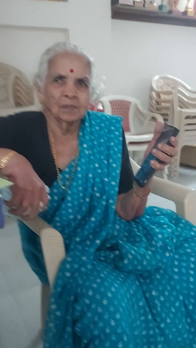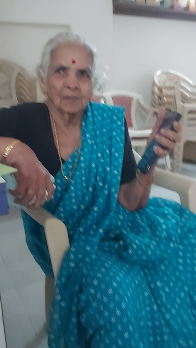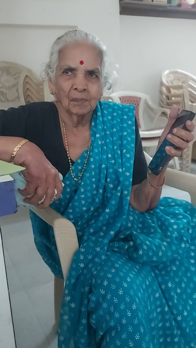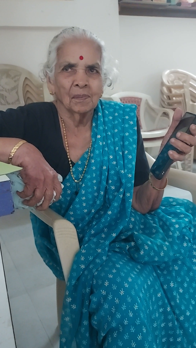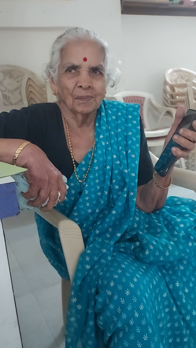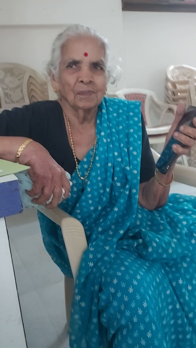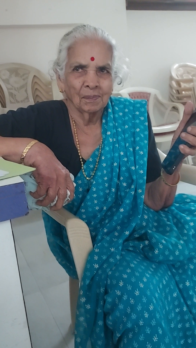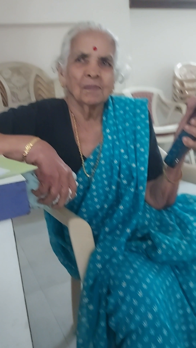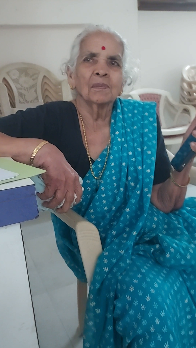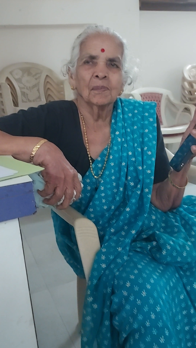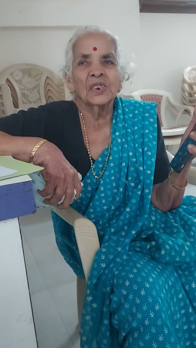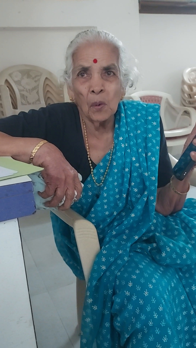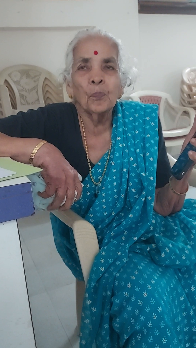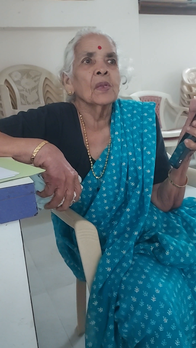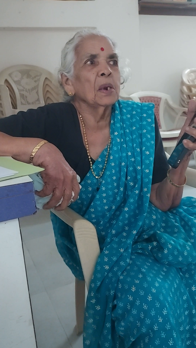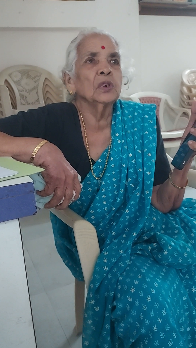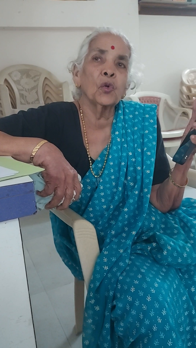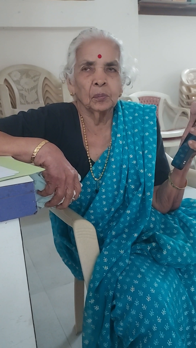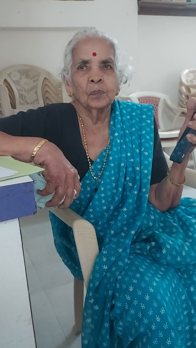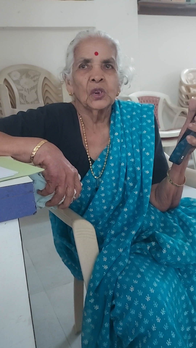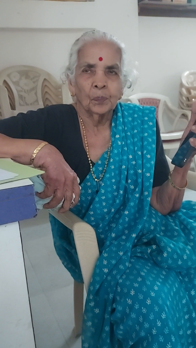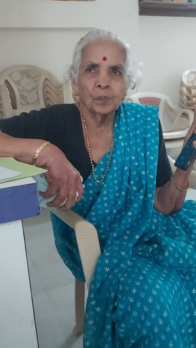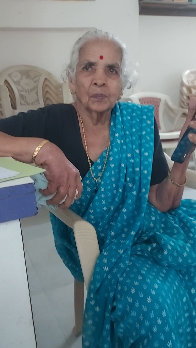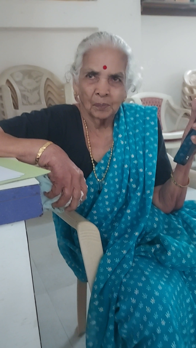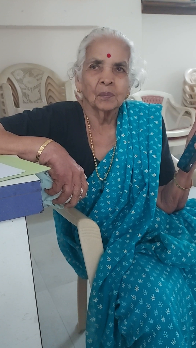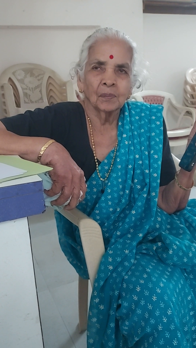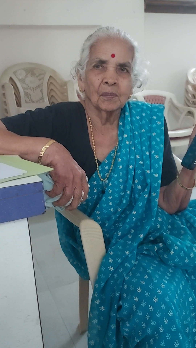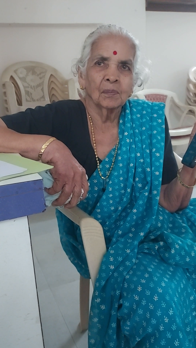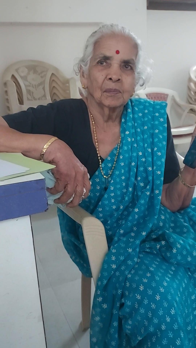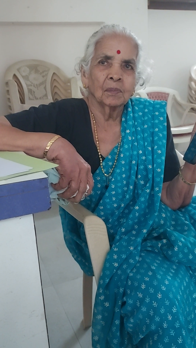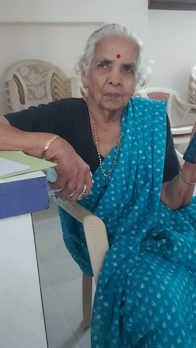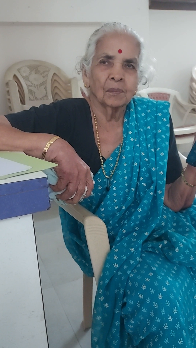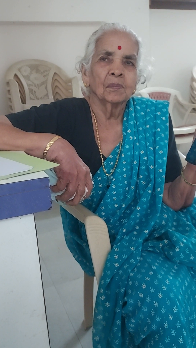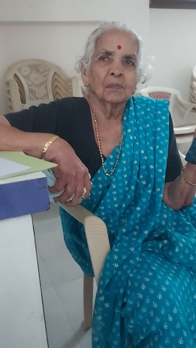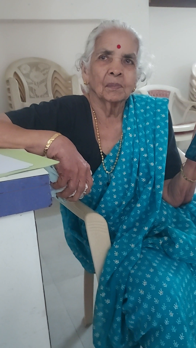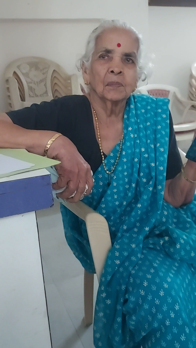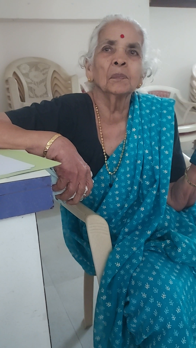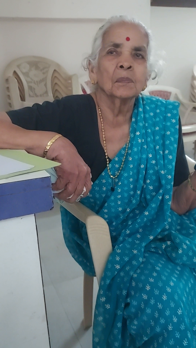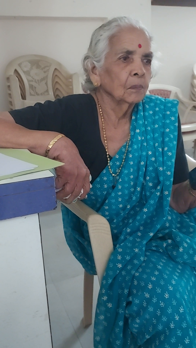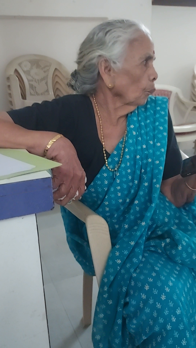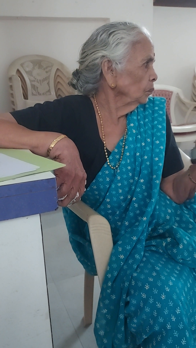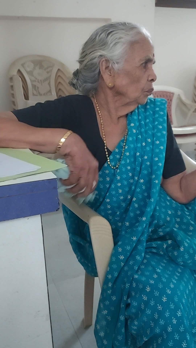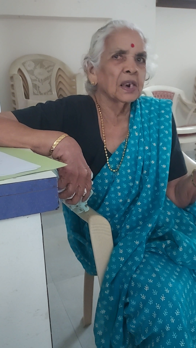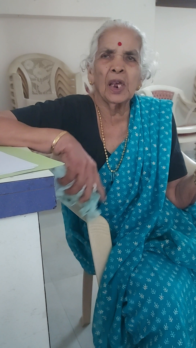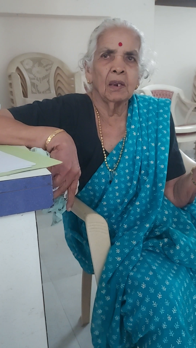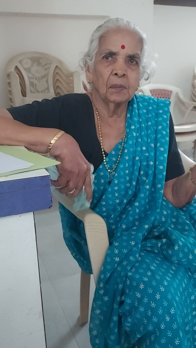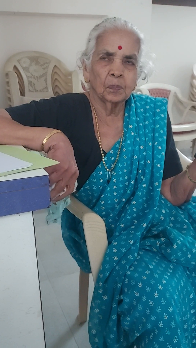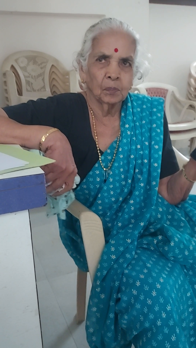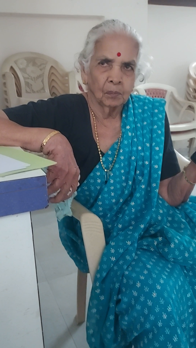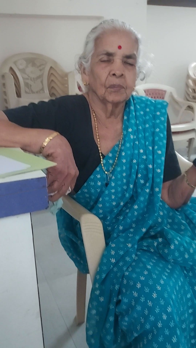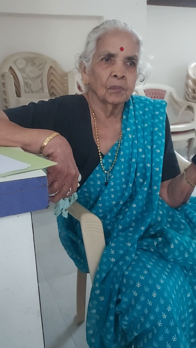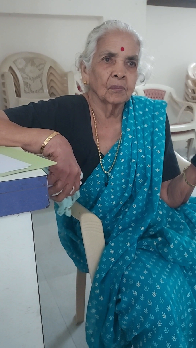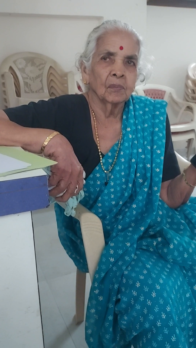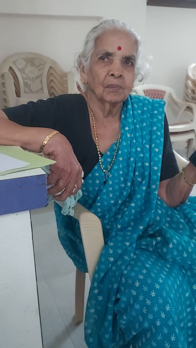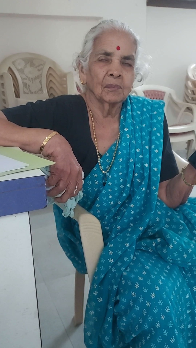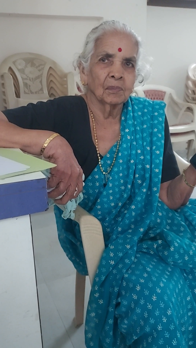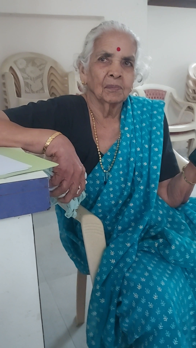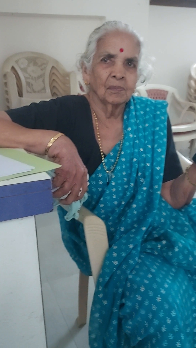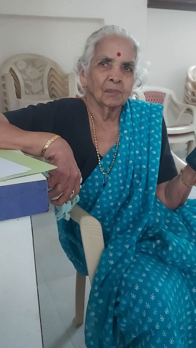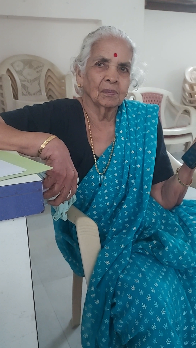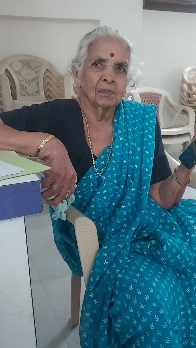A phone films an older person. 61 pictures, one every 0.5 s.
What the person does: Sitting.
